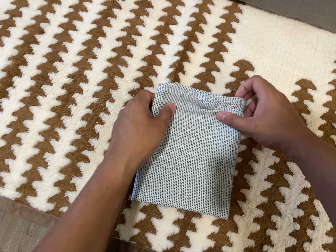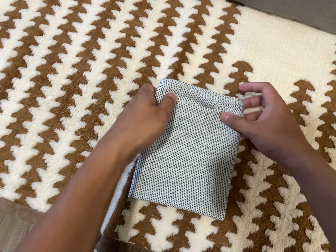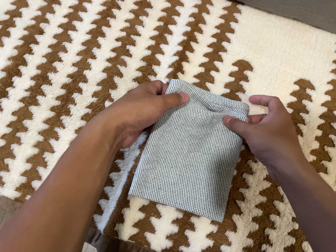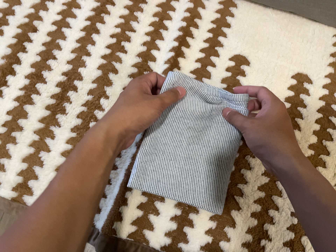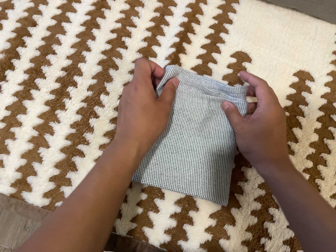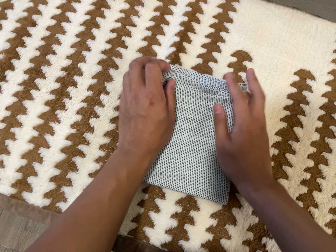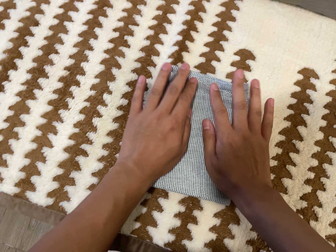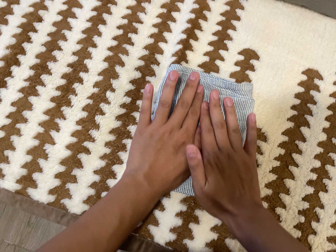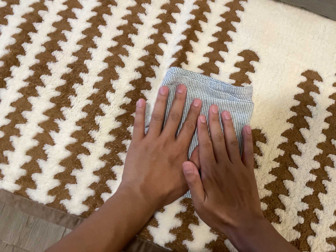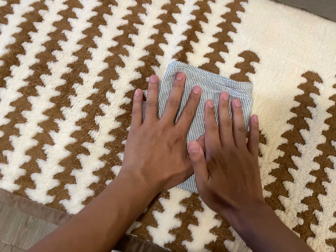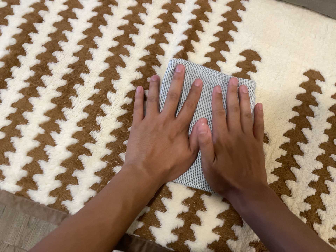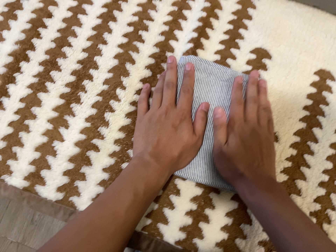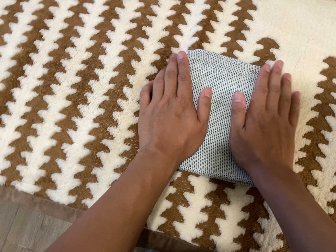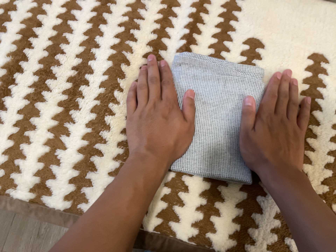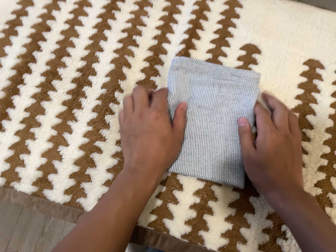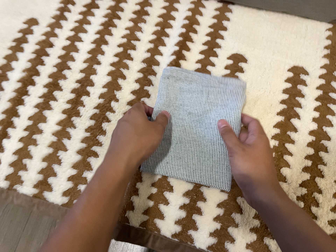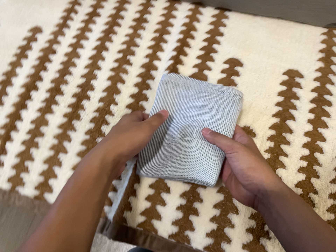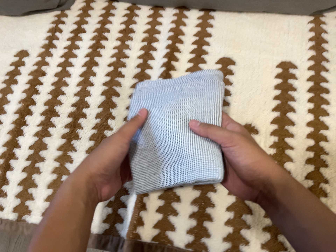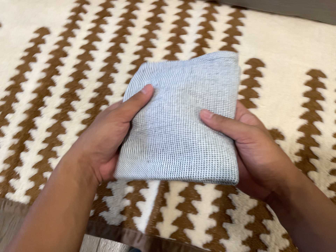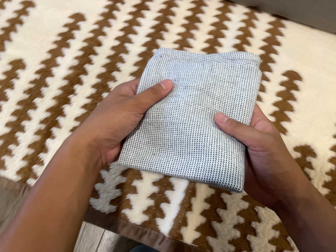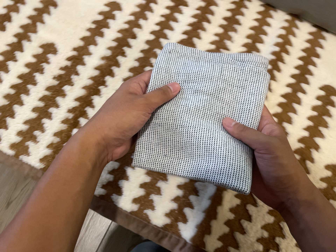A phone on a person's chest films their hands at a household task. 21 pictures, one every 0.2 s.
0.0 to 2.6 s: The camera shifts only a little, or ends up much as it began.
2.6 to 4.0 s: The camera travels to its left, about 12 cm, so close, fixed things drift to the right. It rolls about its line of sight by about 10 degrees, and the scene rotates clockwise.
The film runs forward here.
